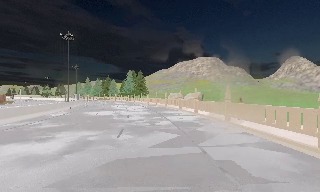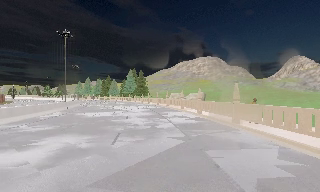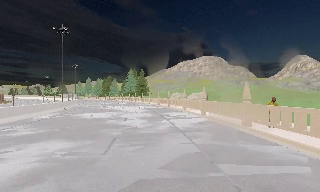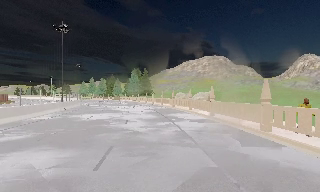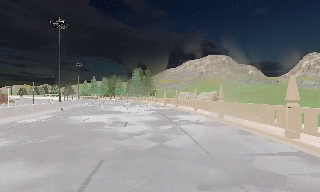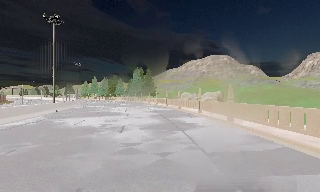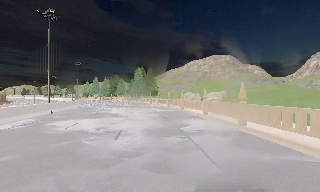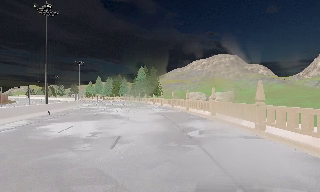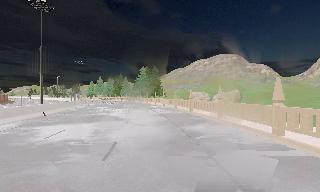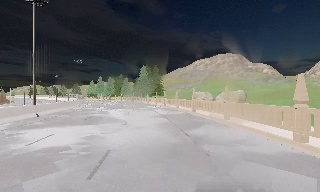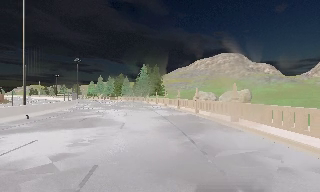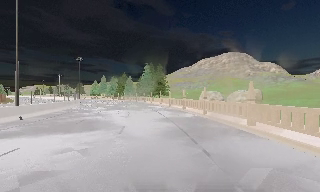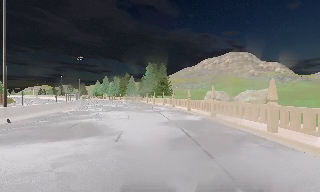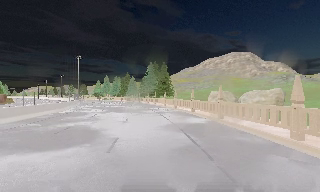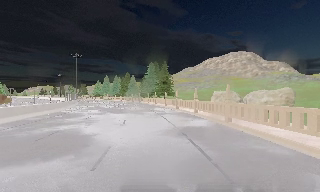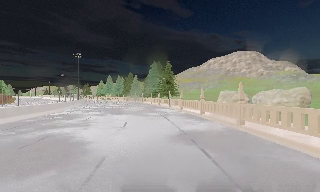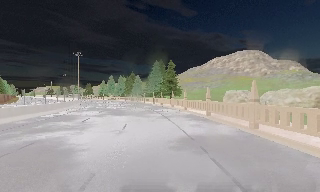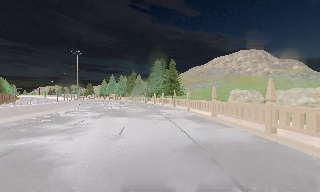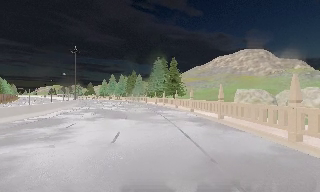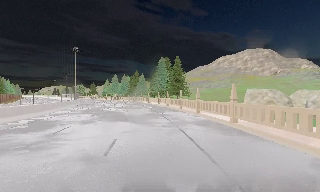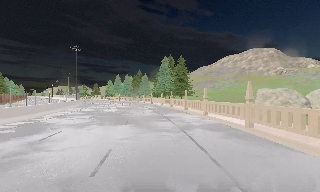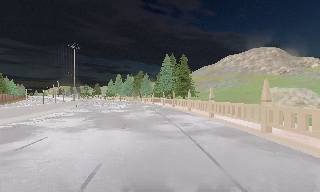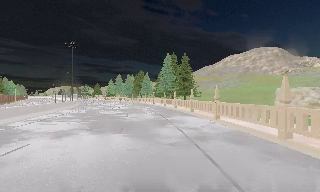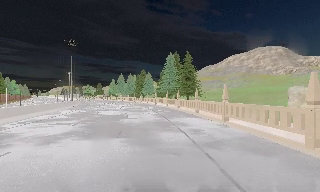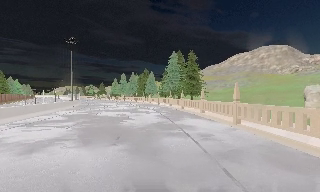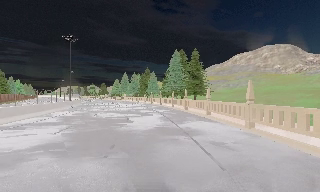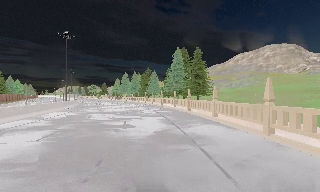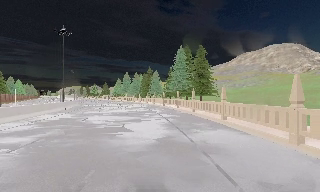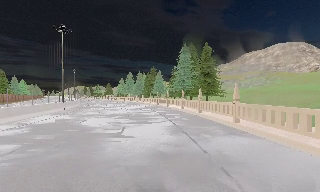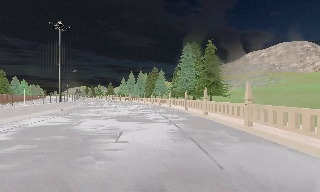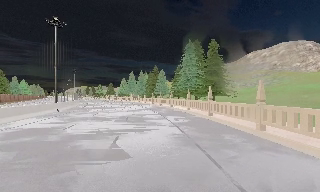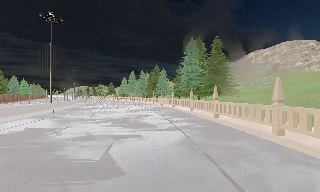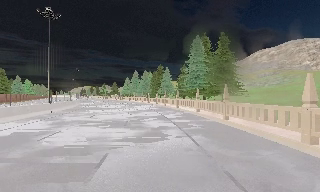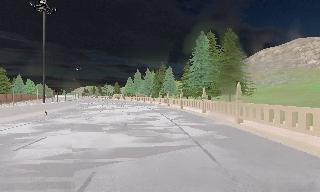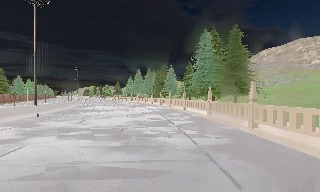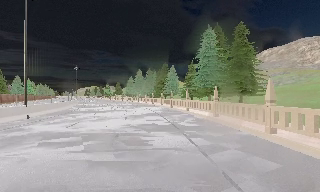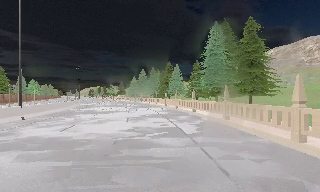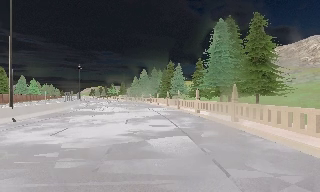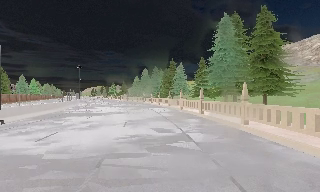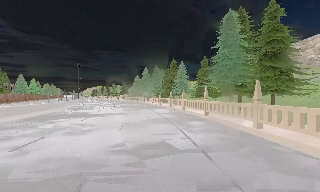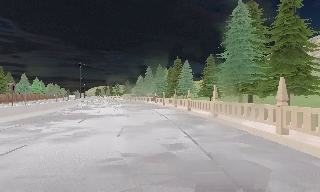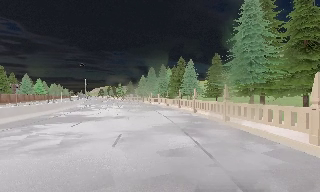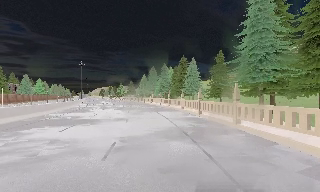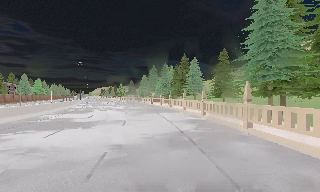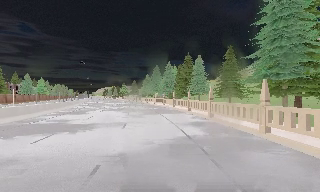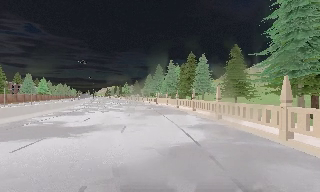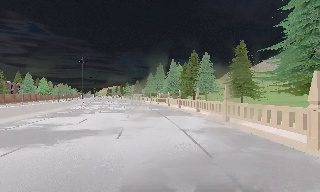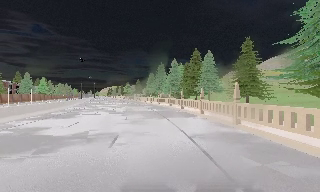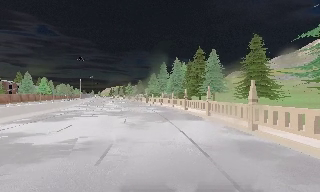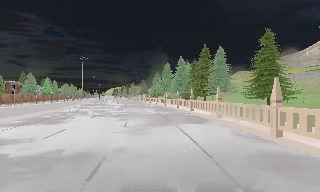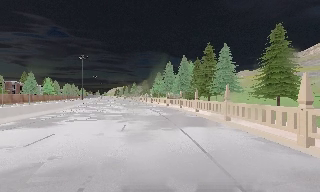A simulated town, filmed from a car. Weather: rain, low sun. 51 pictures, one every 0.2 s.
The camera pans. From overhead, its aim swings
counterclockwise.
The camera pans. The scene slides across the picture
to the right.
0.0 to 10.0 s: The camera pans to its left, which is counterclockwise from overhead, by about 35 degrees. It travels forward, about 65 m.
The film runs forward here.
